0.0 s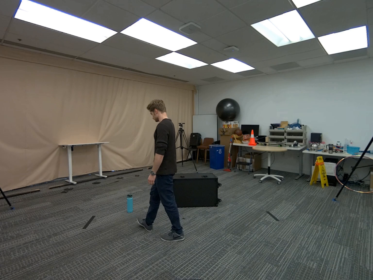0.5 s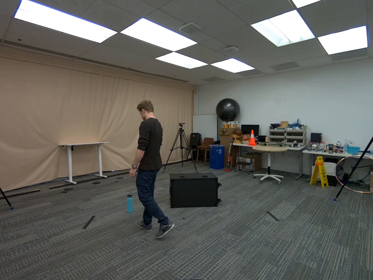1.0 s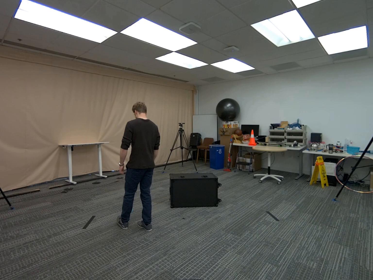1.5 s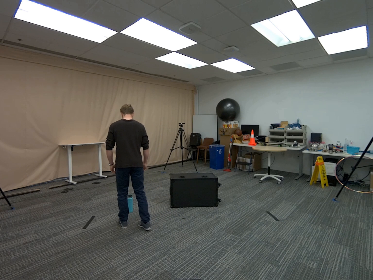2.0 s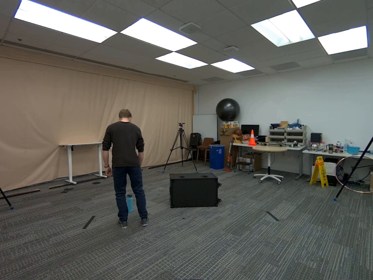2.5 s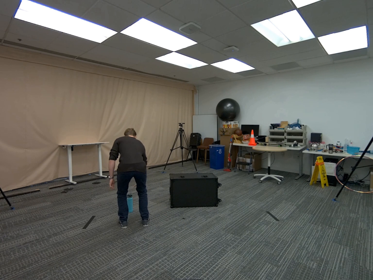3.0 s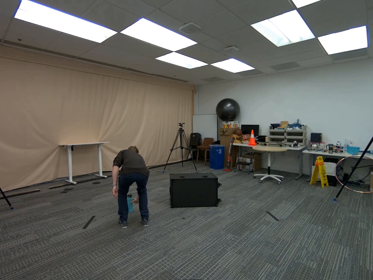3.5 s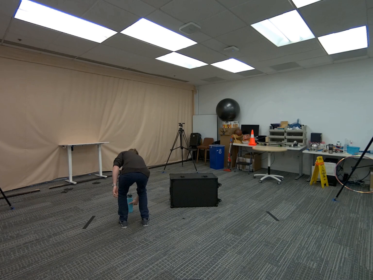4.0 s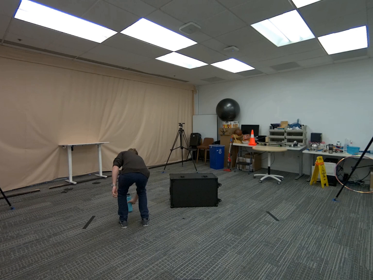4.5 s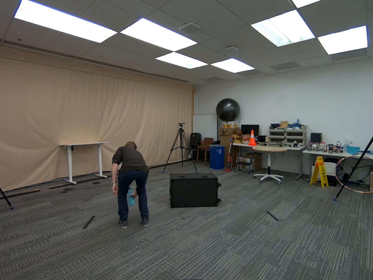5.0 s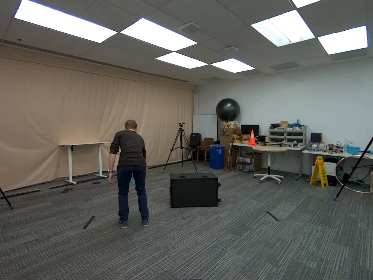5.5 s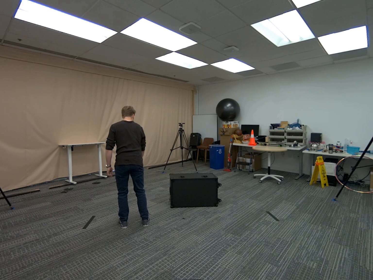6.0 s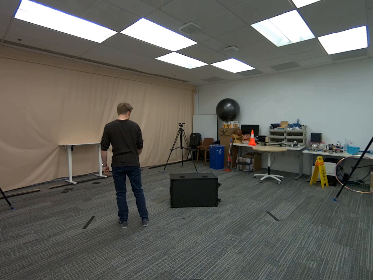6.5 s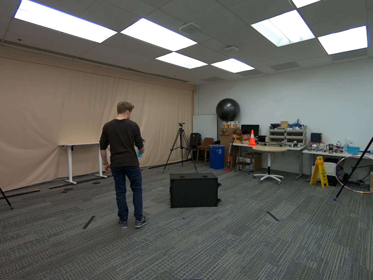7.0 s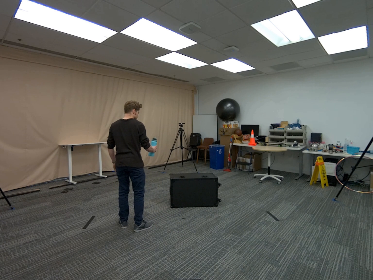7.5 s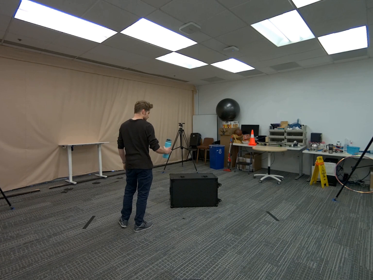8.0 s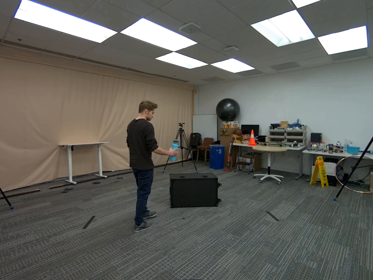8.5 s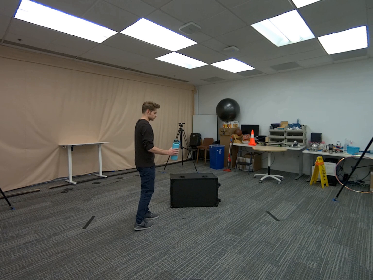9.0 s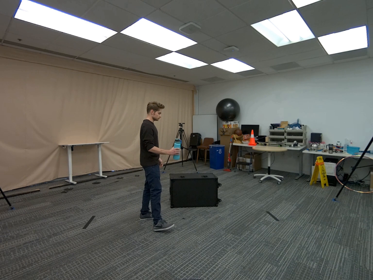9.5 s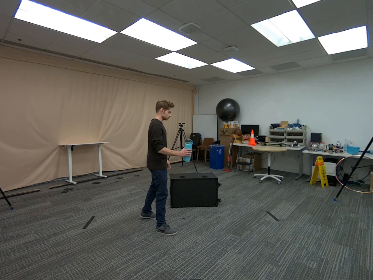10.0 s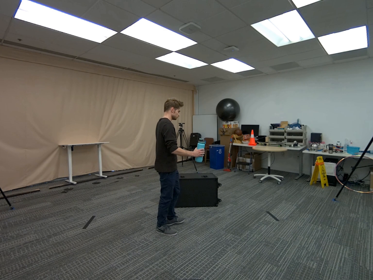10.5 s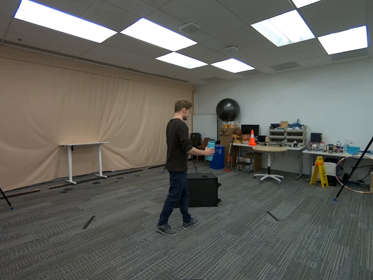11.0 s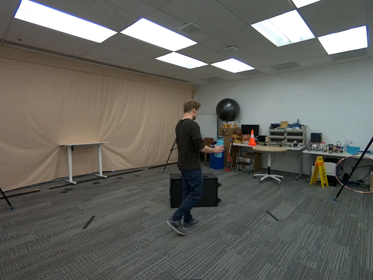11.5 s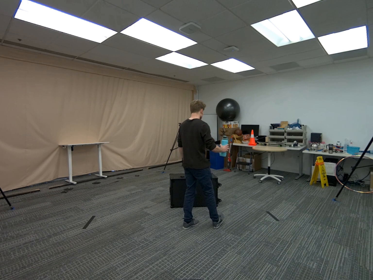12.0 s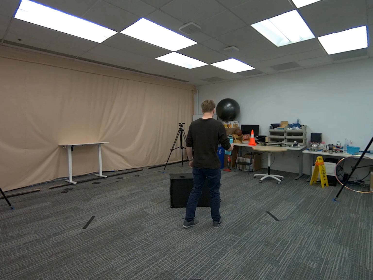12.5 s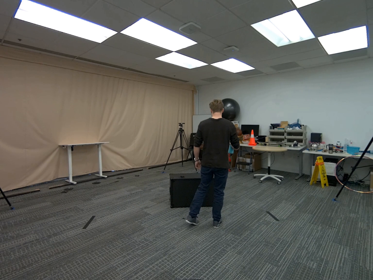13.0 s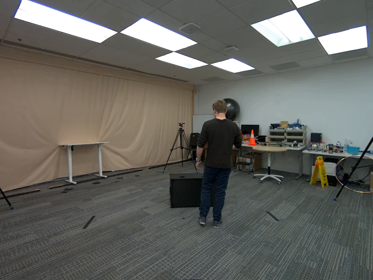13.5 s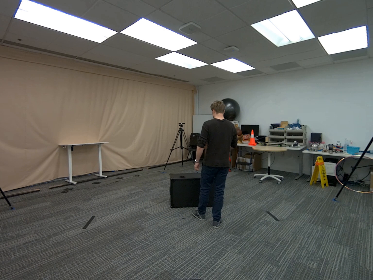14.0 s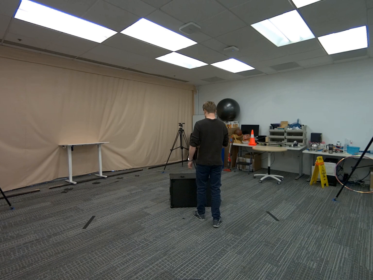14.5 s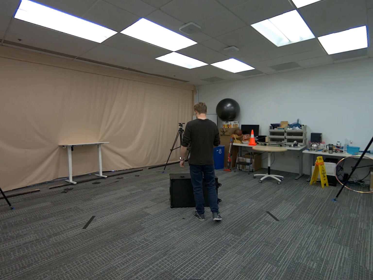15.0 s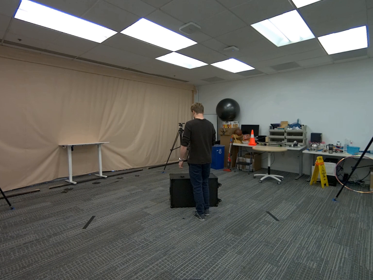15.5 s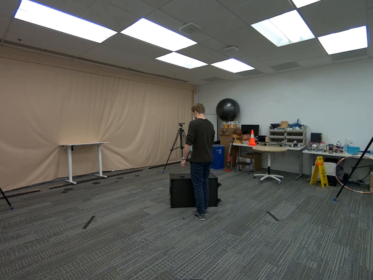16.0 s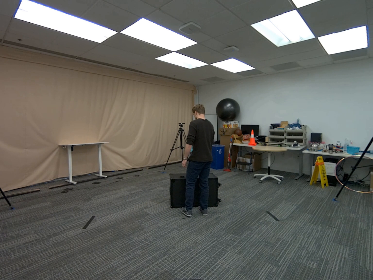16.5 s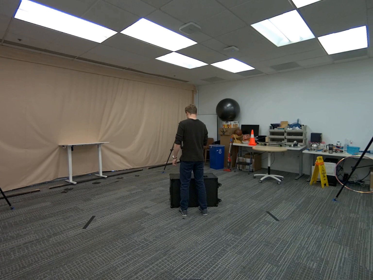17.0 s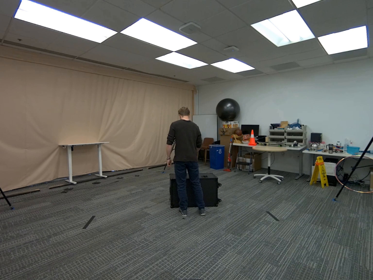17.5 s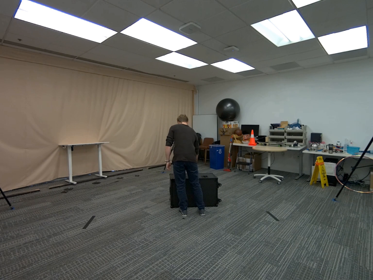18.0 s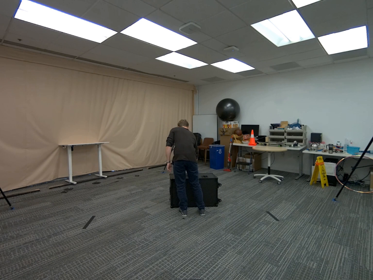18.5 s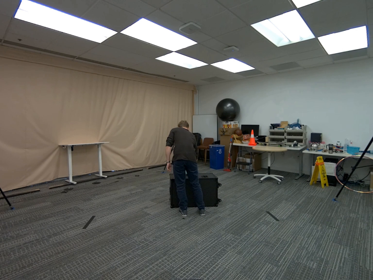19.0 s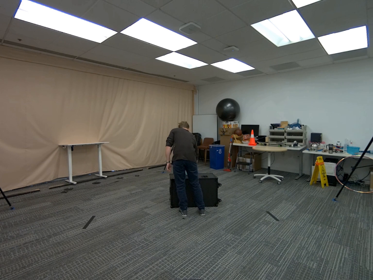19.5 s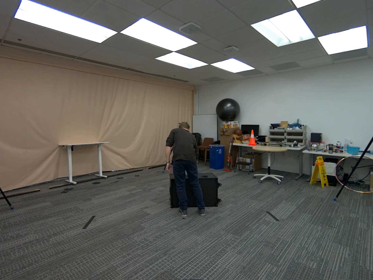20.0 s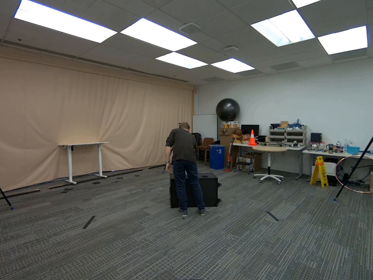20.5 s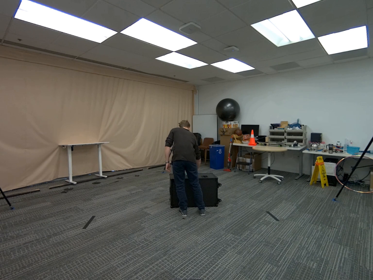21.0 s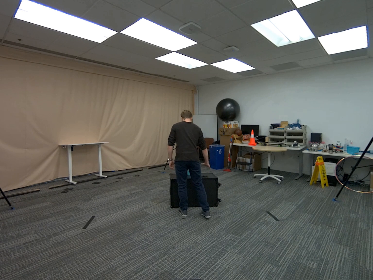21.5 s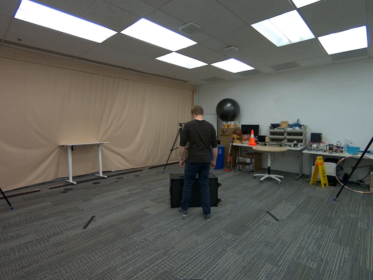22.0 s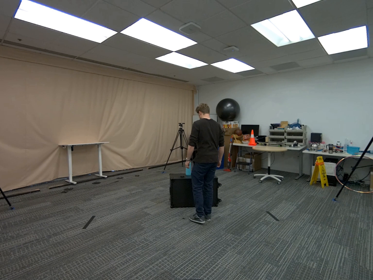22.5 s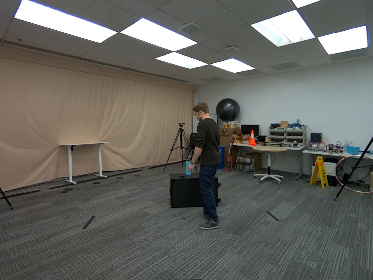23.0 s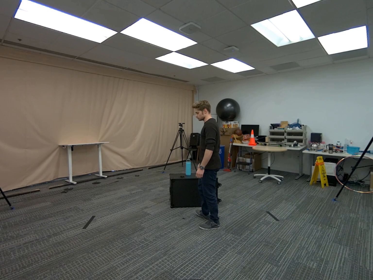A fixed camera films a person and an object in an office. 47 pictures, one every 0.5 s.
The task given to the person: Walk to the cyan water bottle on the ground. Pick up the bottle with your right hand, and place it on the G1 box.
